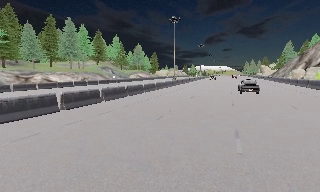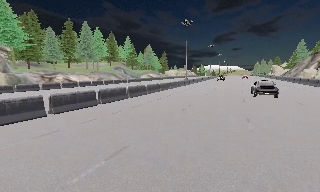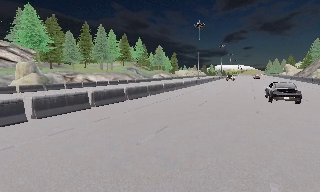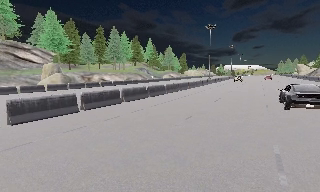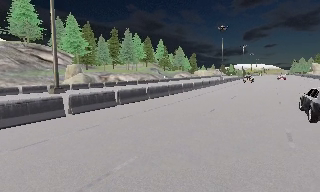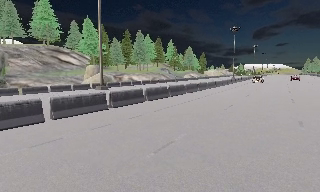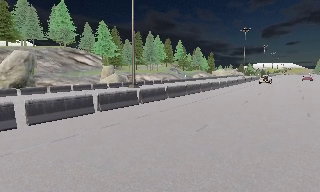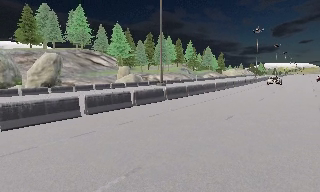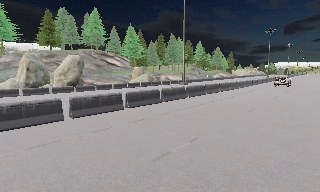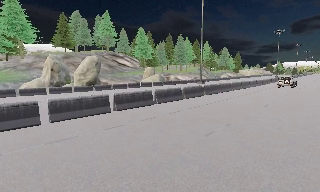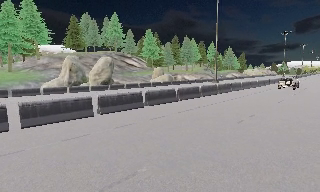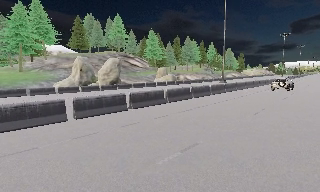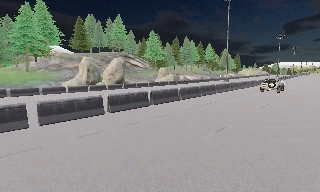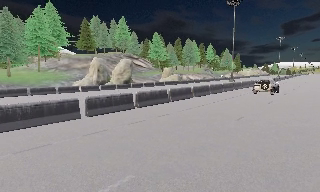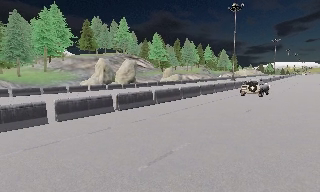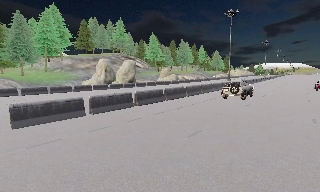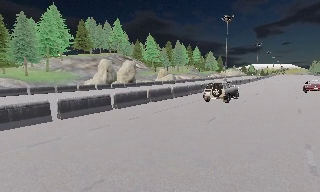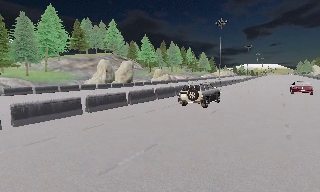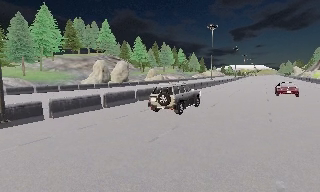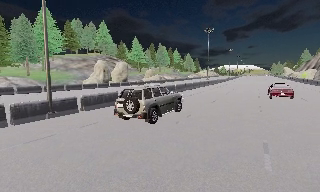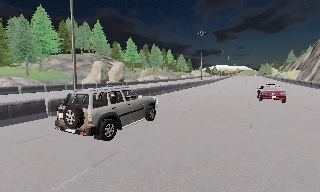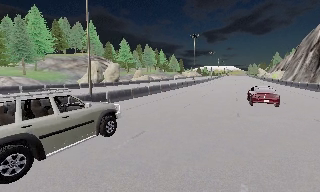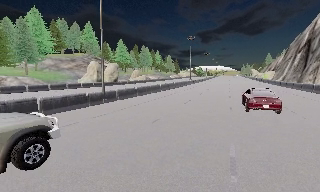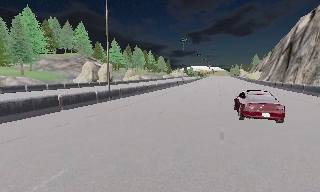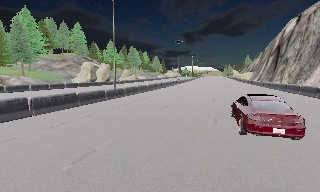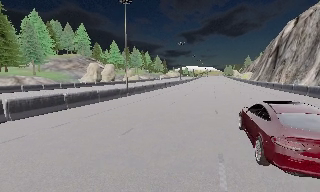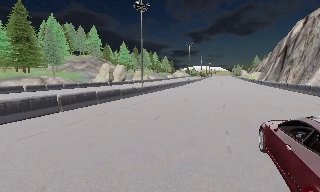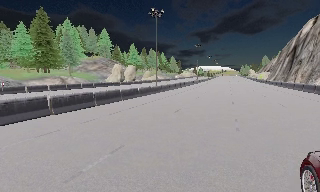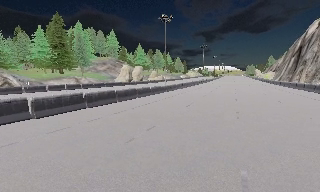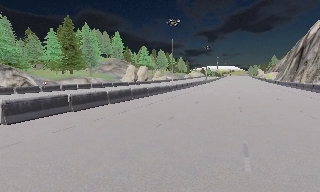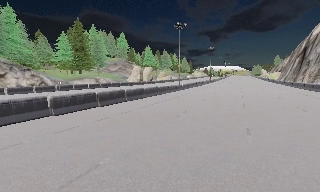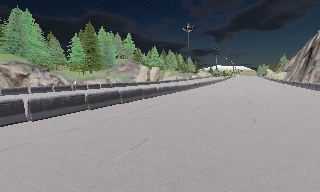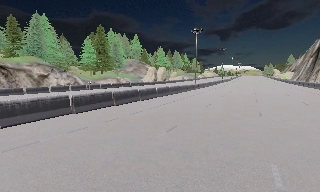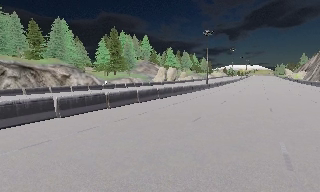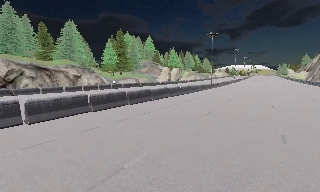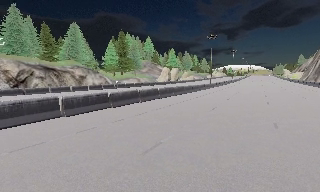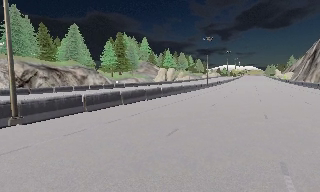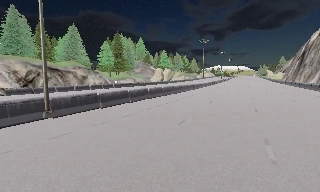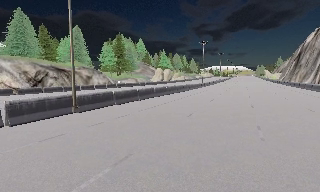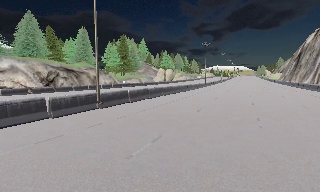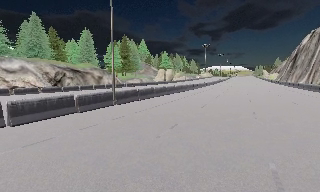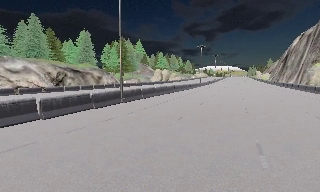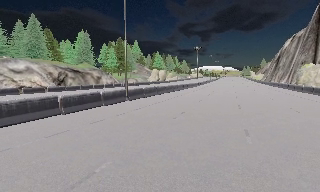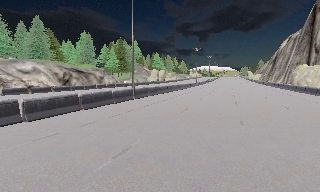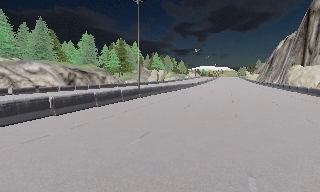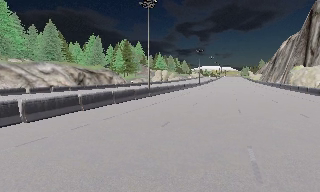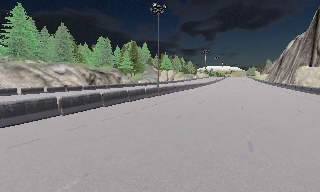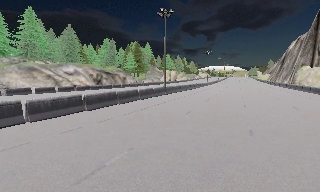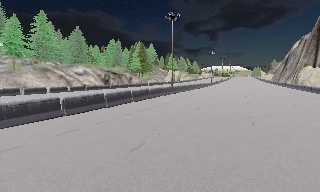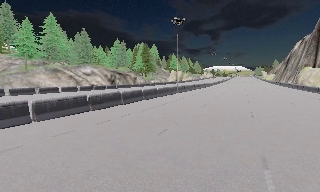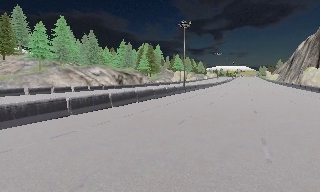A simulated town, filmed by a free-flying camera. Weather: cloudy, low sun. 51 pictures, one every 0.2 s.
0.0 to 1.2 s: The camera swings to its left by about 15 degrees, and the scene slides to the right. It travels backward and to its left, about 13 m, so what stands in front gets smaller.
1.2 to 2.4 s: The camera travels to its left and backward, about 14 m, so close, fixed things drift to the right.
2.4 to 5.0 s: The camera pans to its right, which is clockwise from overhead, by about 25 degrees. It travels backward and to its left, about 30 m, so what stands in front gets smaller.
5.0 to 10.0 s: The camera pans to its left, which is counterclockwise from overhead, by about 10 degrees. It travels backward and to its left, about 45 m, so what stands in front gets smaller.
The film runs backward here.
